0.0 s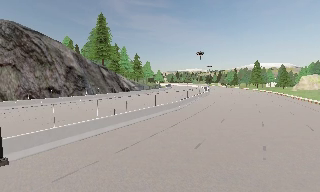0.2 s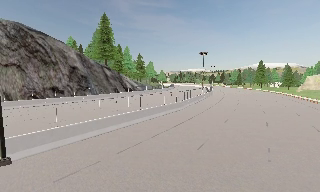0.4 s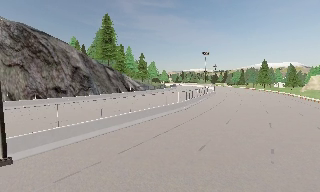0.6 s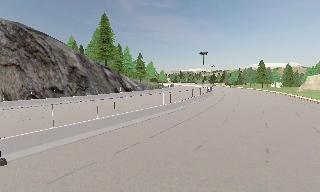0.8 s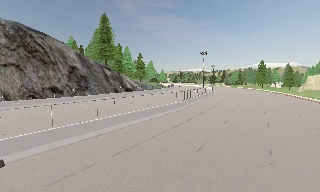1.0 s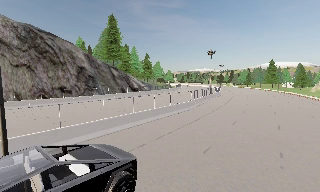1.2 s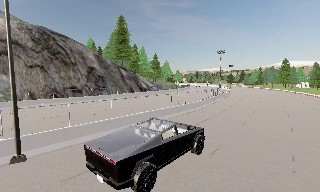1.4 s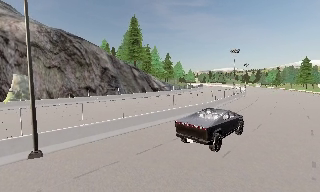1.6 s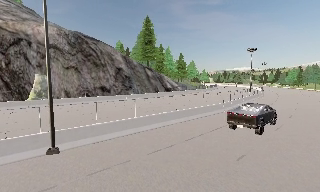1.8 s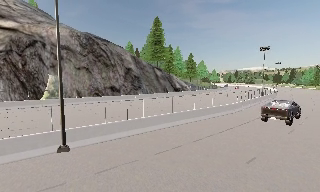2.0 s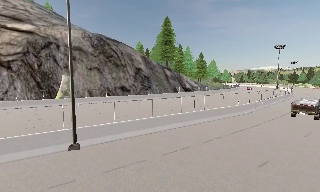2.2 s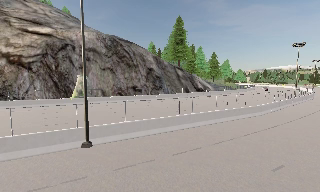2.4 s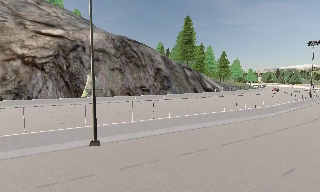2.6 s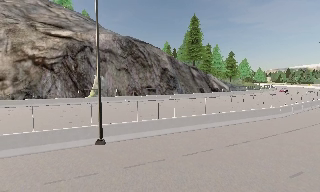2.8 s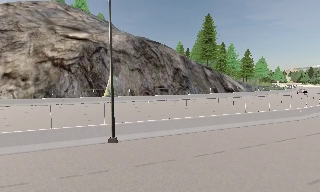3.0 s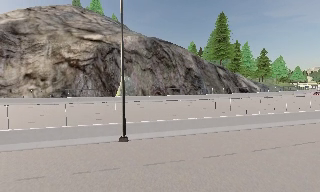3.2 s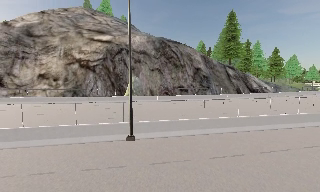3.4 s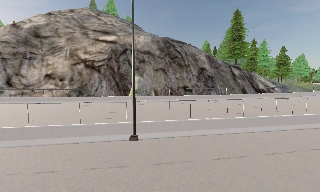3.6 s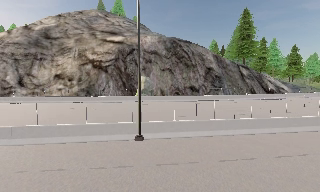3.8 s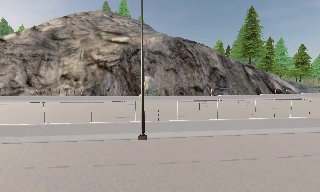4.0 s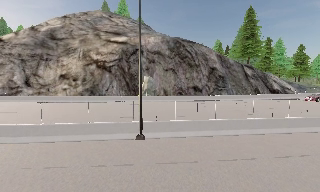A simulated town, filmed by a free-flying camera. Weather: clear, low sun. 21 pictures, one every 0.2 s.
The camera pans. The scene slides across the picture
to the right.
The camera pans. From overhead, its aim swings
counterclockwise.
0.0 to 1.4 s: The scene slides to the right, as the camera pans about 10 degrees to its left. It travels forward, about 0.5 m, so what stands in front looms larger.
1.4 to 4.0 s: The camera pans to its left, which is counterclockwise from overhead, by about 40 degrees. It travels to its right, about 1.5 m.
The film runs forward here.
